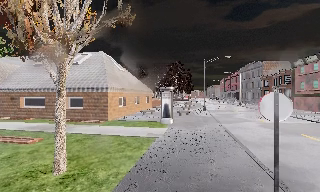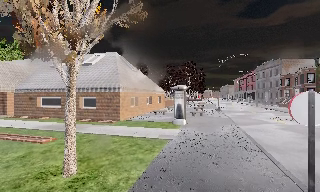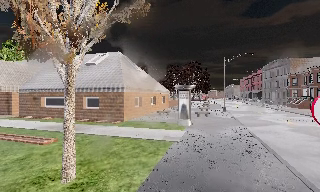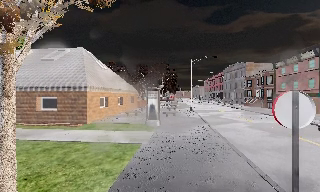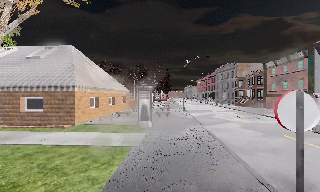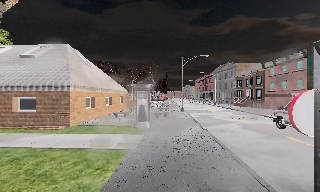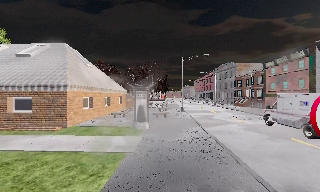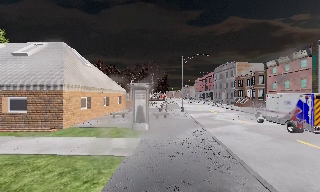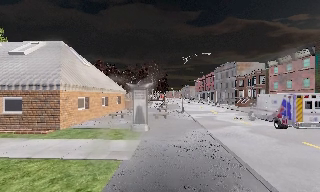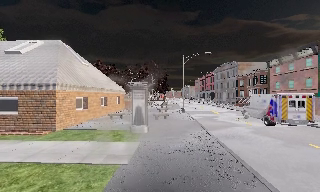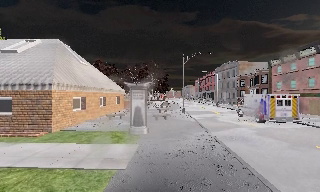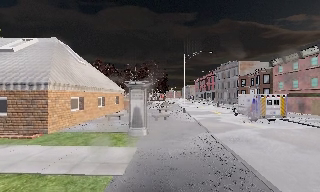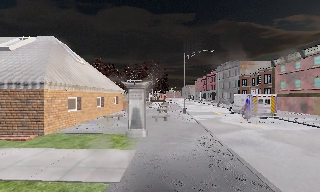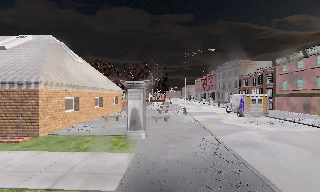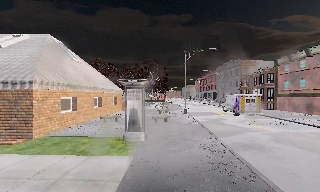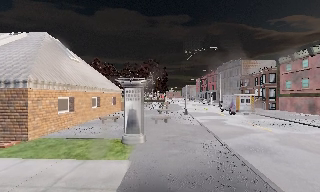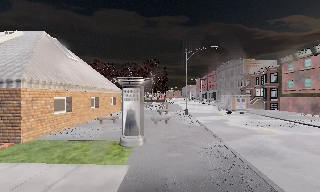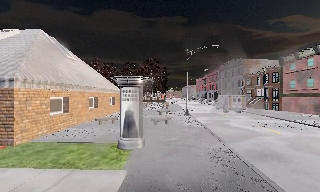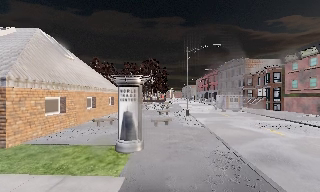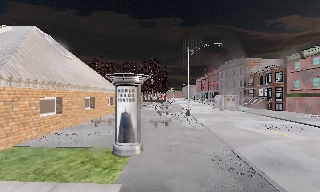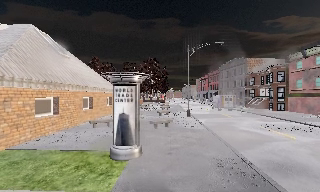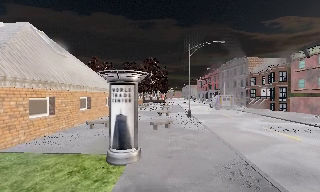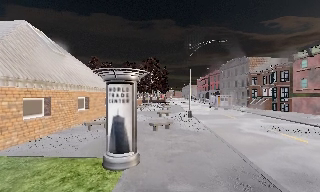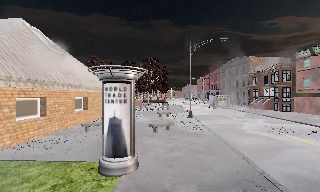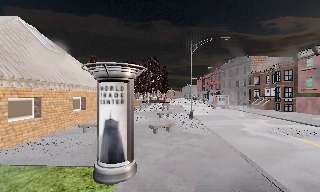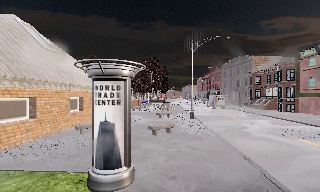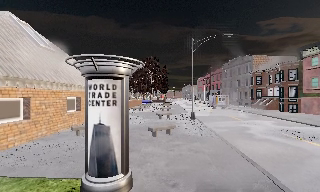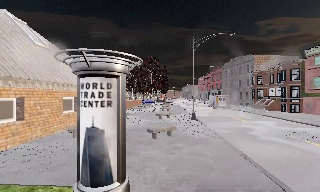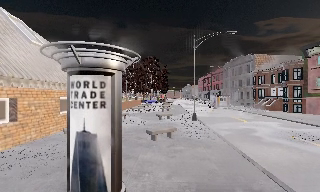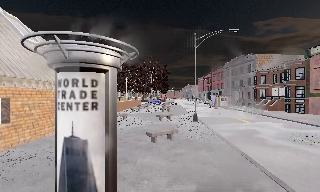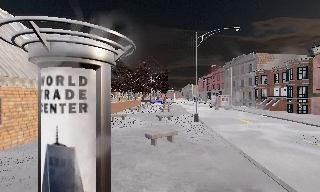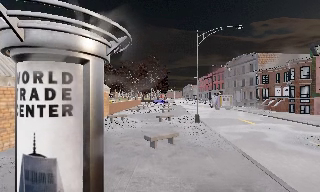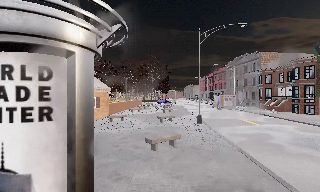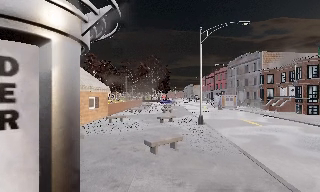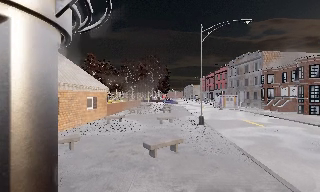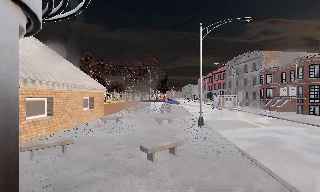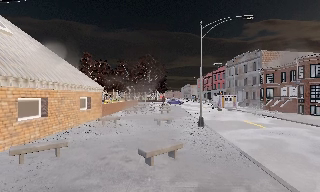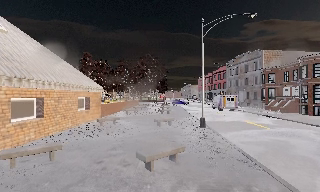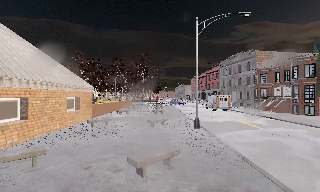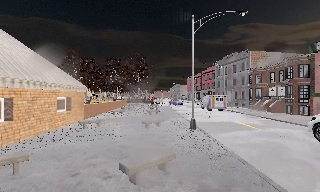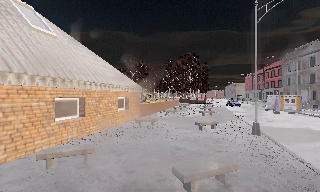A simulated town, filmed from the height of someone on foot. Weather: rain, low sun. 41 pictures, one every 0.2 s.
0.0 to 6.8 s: The camera travels forward, about 12 m, so what stands in front looms larger.
6.8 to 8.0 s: The camera swings to its left by about 15 degrees, and the scene slides to the right. It travels forward, about 2 m, so what stands in front looms larger.
The film runs forward here.
